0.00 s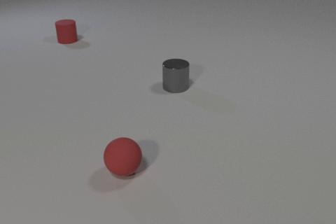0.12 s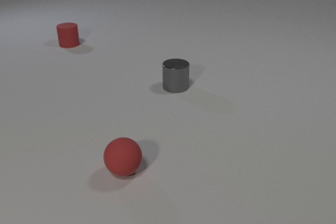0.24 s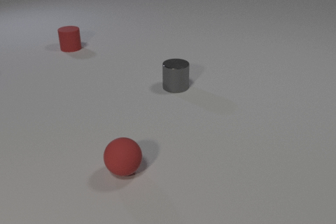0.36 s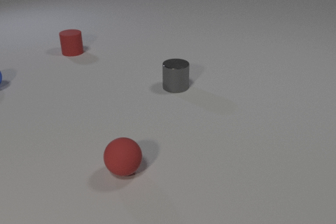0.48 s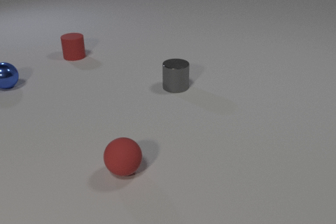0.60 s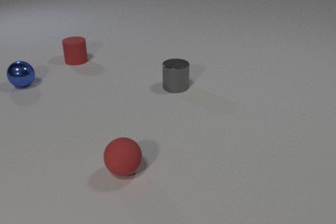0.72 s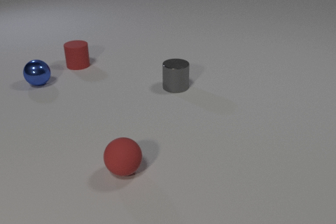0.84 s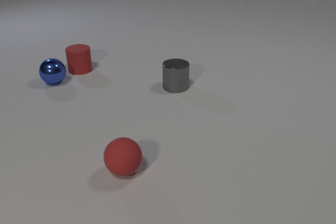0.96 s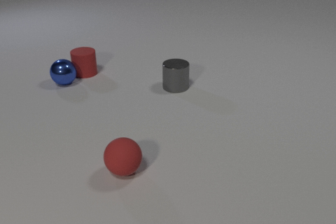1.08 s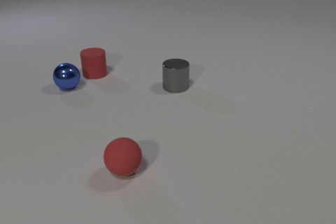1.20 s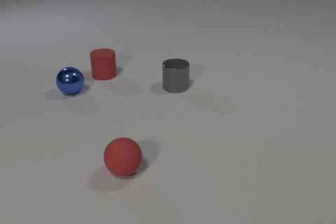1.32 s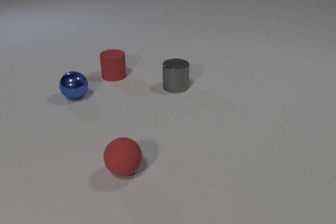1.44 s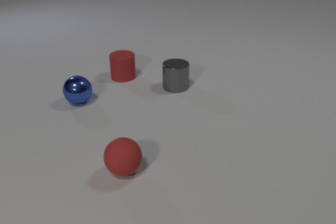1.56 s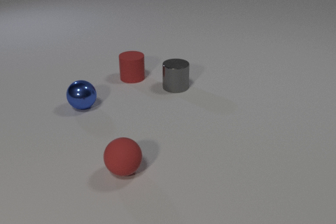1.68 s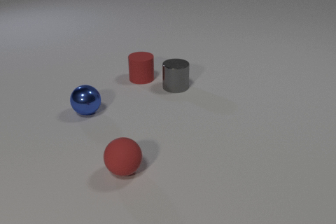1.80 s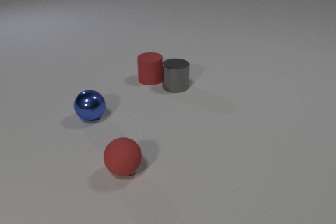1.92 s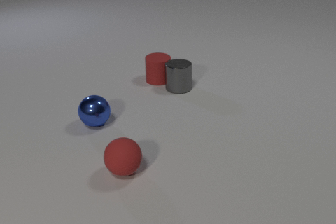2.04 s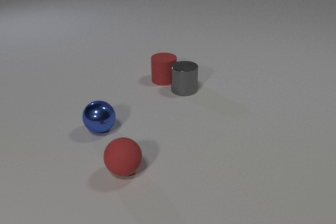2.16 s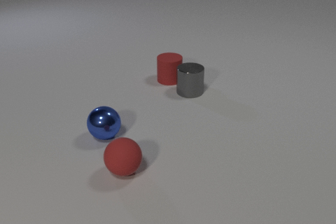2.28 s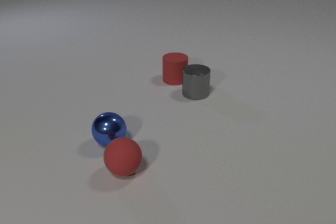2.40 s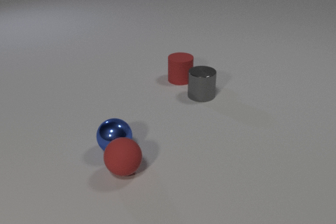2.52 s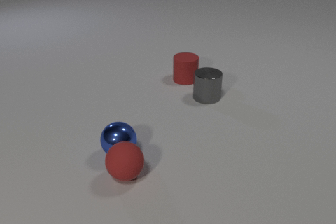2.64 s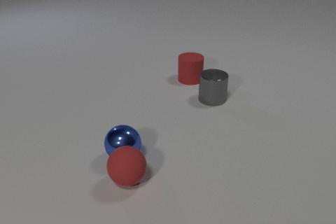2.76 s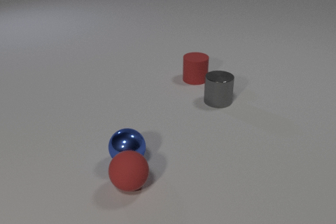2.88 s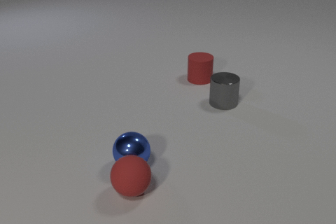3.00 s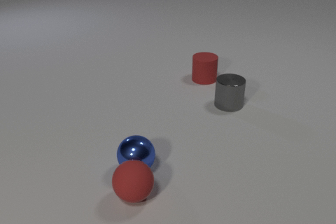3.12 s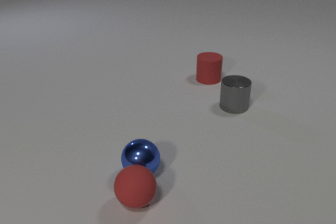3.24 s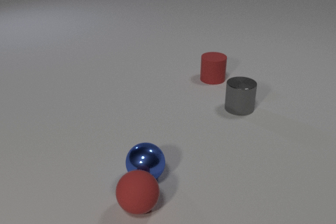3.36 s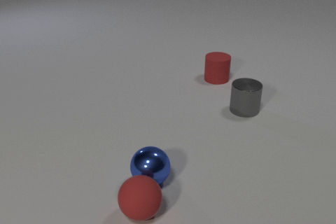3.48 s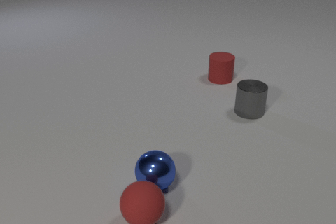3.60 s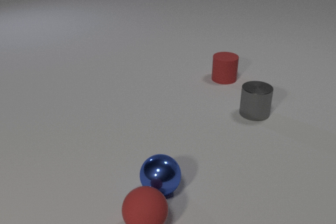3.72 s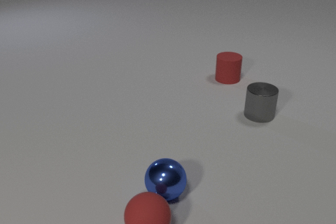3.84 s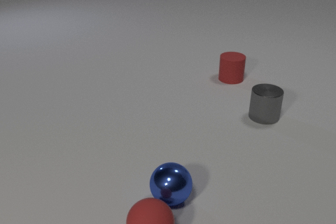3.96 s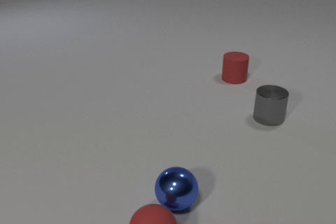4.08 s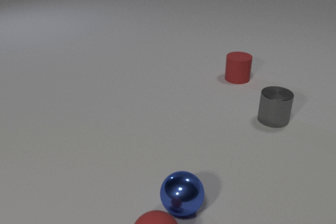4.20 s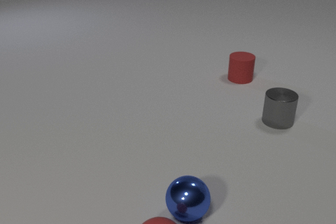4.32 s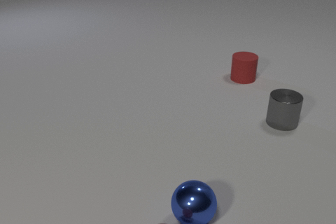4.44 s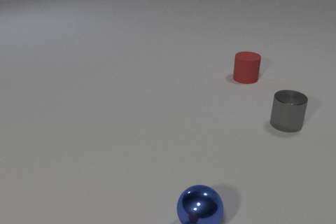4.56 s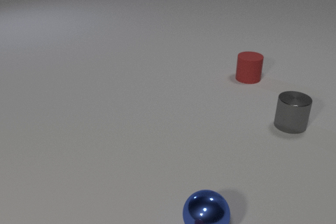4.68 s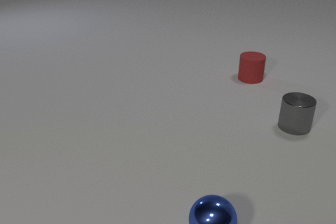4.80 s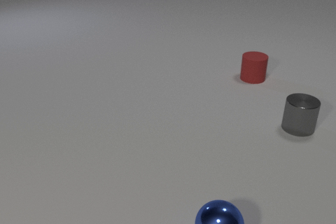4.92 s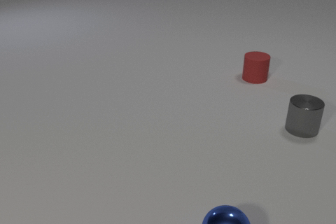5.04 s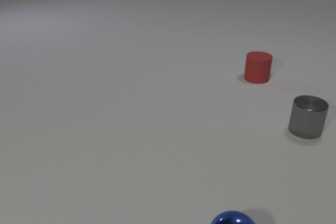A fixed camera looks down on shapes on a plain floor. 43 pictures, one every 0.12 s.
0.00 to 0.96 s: The red rubber cylinder slides toward the camera. The blue metal sphere comes in at the left edge, rolls to the right. The red rubber cylinder and the blue metal sphere collide.
0.96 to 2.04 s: The red rubber cylinder slides to the right. The blue metal sphere rolls toward the camera. The gray metal cylinder slides to the right and toward the camera. The red rubber cylinder and the gray metal cylinder collide.
2.04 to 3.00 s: The red rubber cylinder slides to the right. The blue metal sphere rolls toward the camera and to the right. The gray metal cylinder slides to the right and toward the camera. The red rubber sphere rolls toward the camera. The blue metal sphere and the red rubber sphere collide.
3.00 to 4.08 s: The red rubber cylinder slides to the right. The blue metal sphere rolls toward the camera and to the right. The gray metal cylinder slides to the right and toward the camera. The red rubber sphere rolls toward the camera.
4.08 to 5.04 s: The red rubber cylinder slides to the right. The blue metal sphere rolls toward the camera and to the right. The gray metal cylinder slides to the right. The red rubber sphere rolls toward the camera, leaves at the bottom edge.
What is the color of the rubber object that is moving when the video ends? red.
What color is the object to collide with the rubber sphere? blue.
What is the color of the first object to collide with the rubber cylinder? blue.
